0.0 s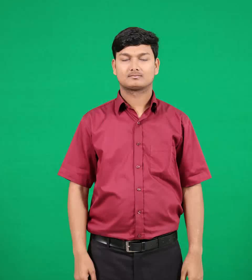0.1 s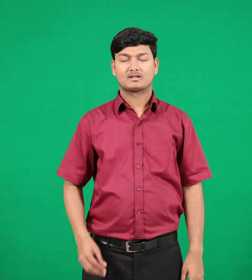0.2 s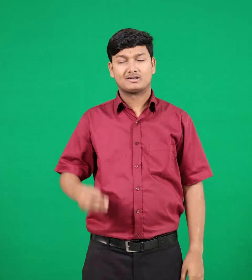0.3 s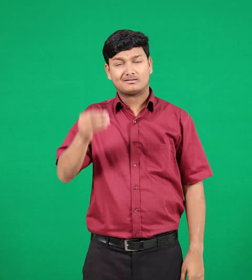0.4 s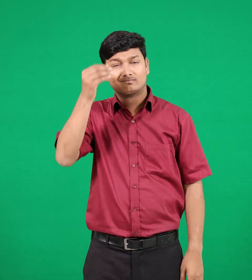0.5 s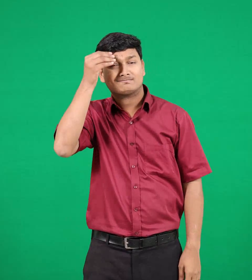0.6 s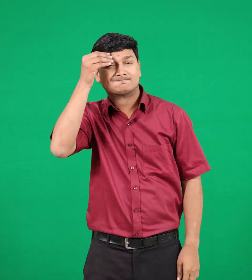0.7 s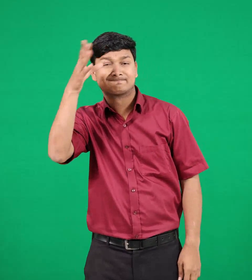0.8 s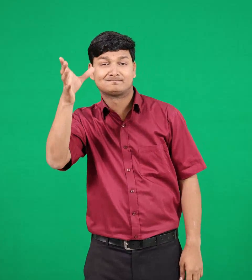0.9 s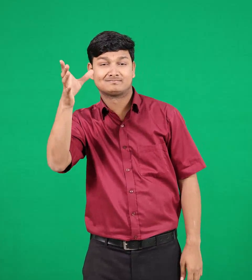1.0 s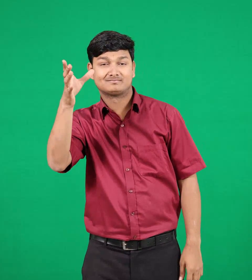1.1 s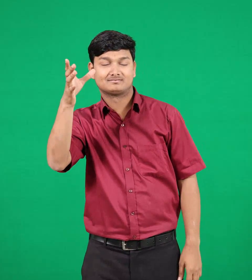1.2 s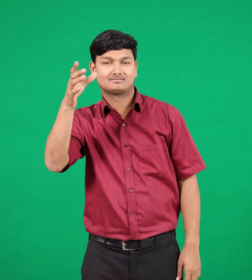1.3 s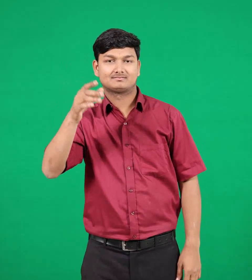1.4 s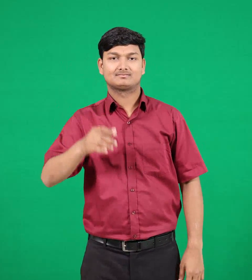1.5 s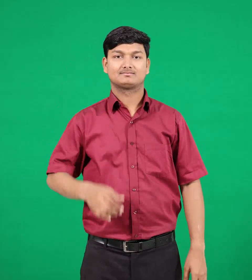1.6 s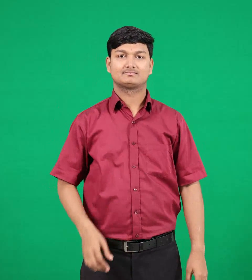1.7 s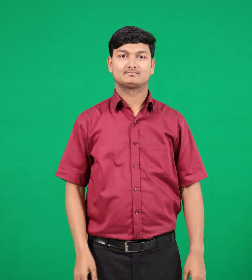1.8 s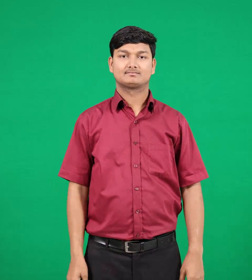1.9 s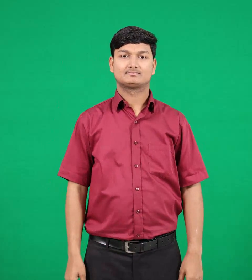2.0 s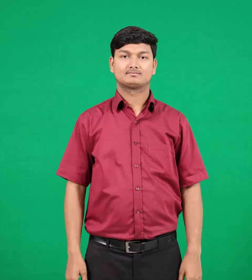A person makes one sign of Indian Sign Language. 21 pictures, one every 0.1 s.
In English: knowledge
